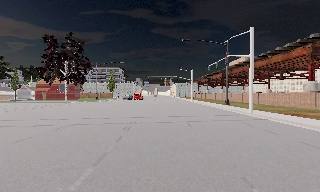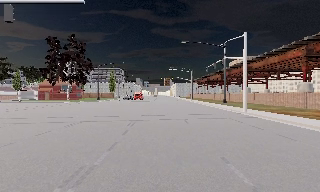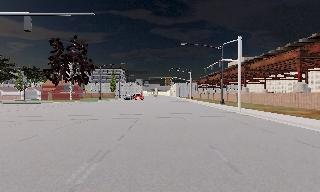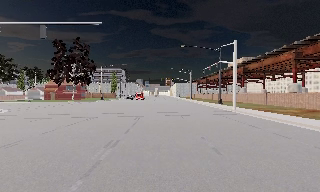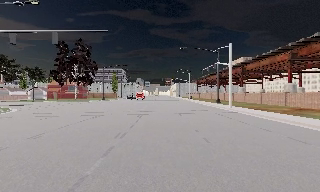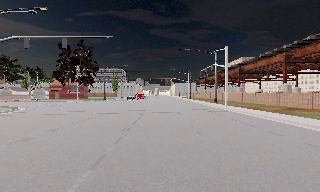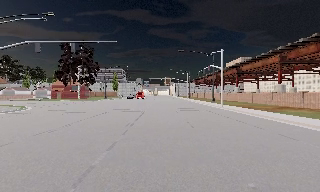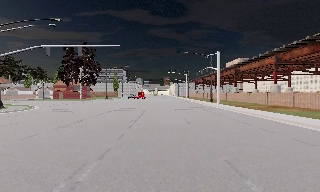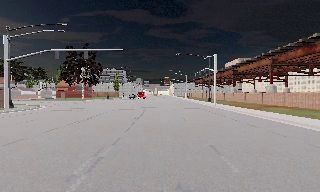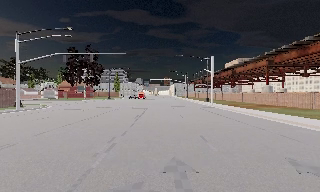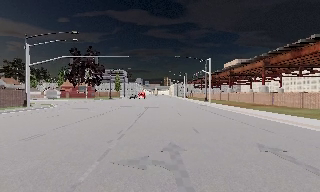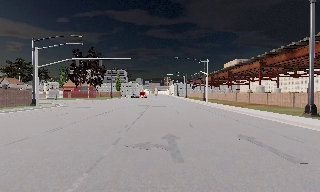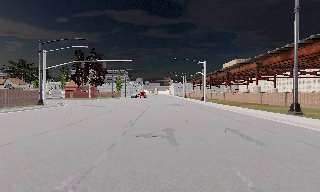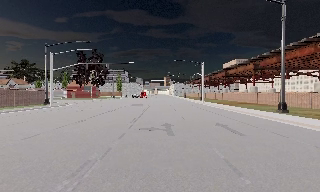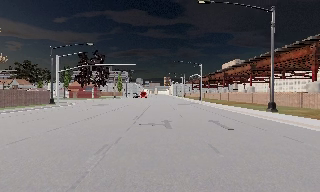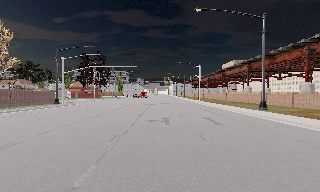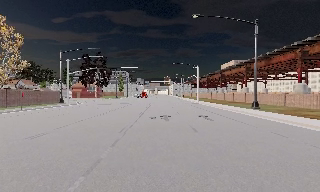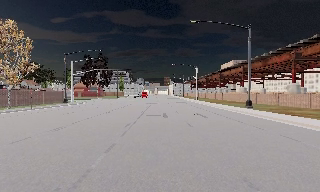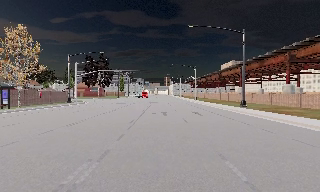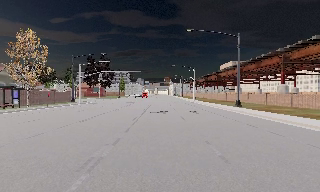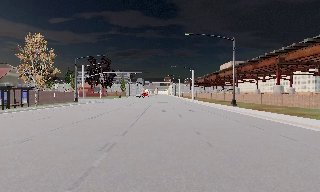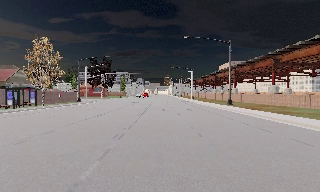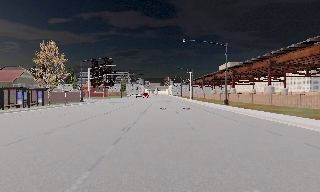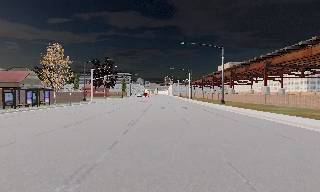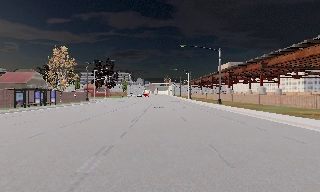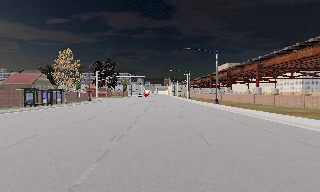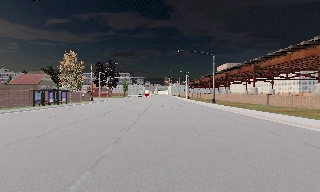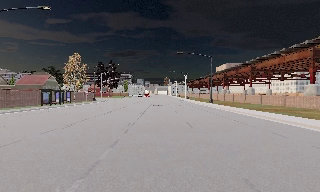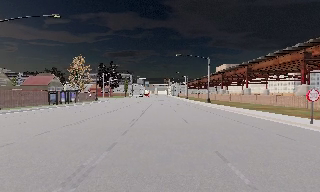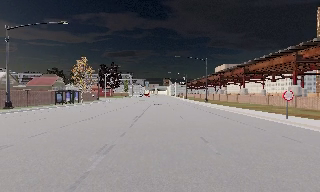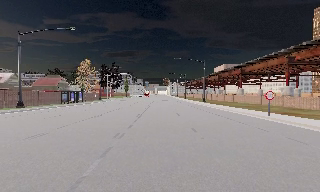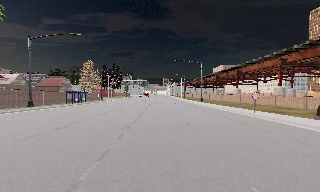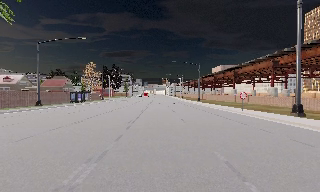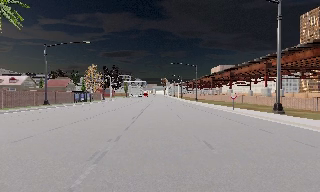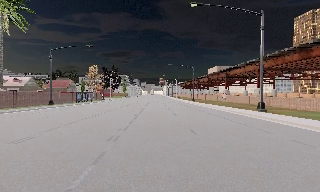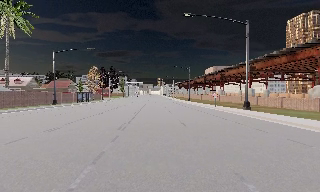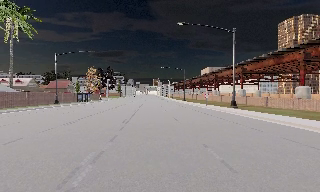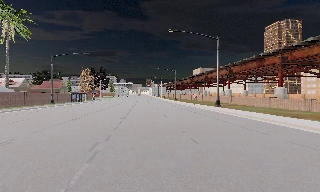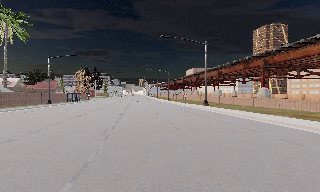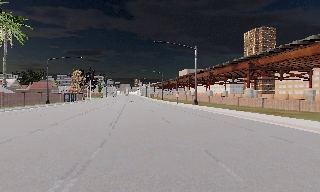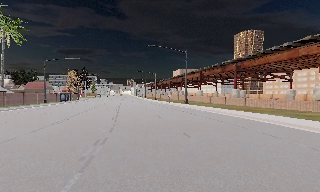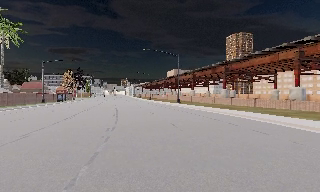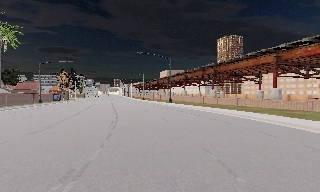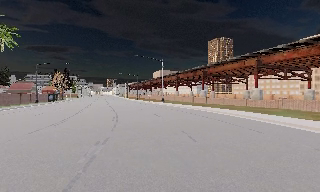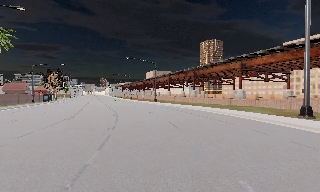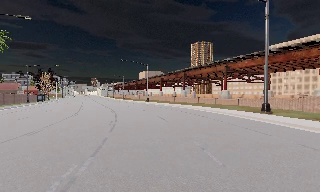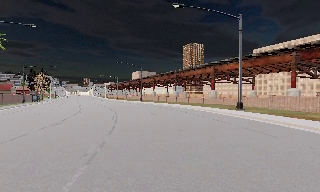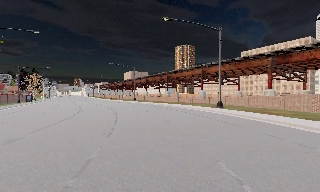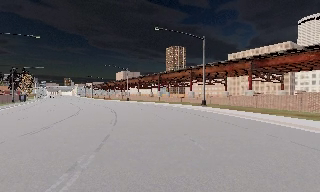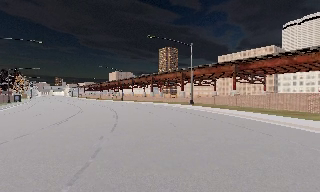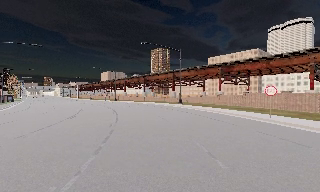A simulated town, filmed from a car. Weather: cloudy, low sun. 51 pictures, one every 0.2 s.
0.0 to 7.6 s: The camera travels backward, about 60 m, so what stands in front gets smaller.
7.6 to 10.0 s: The scene slides to the left, as the camera pans about 30 degrees to its right. It travels backward, about 30 m, so what stands in front gets smaller.
The film runs backward here.
